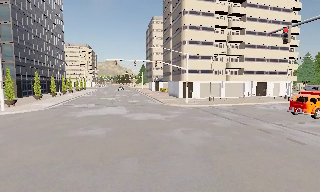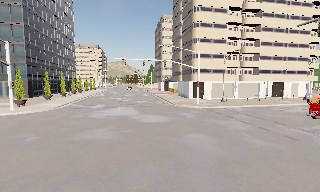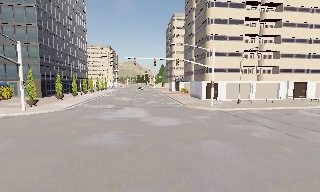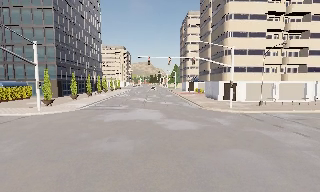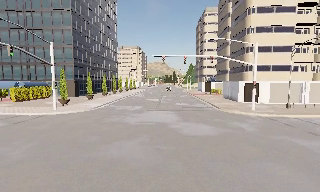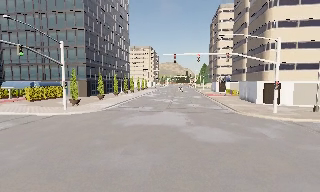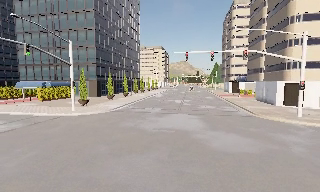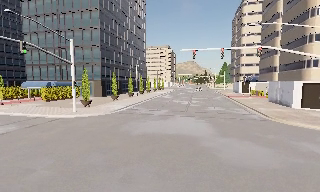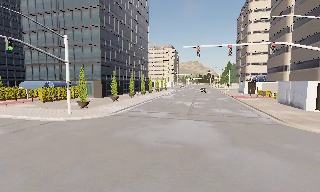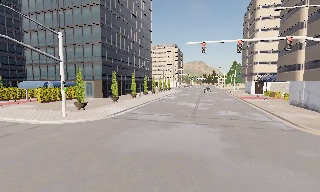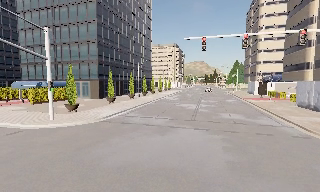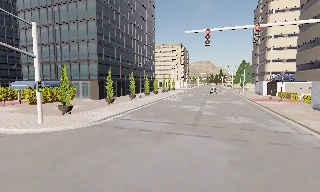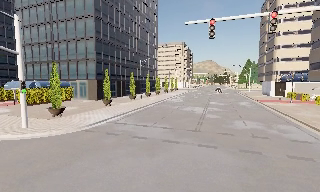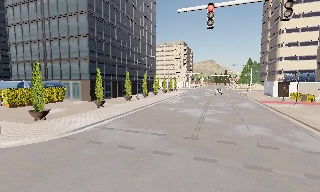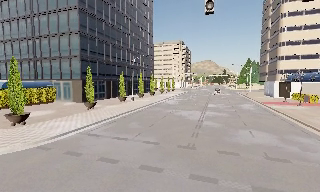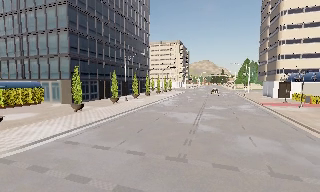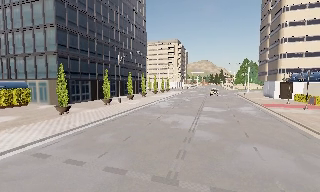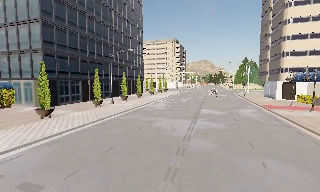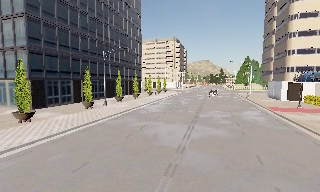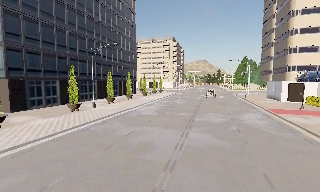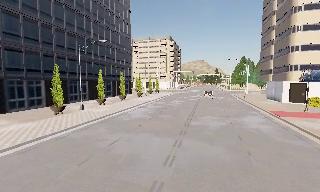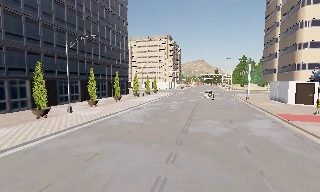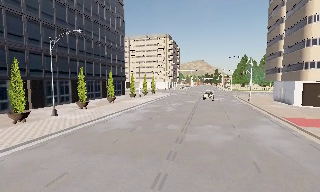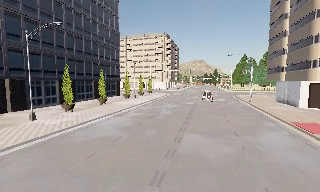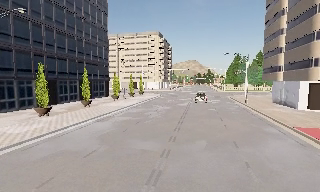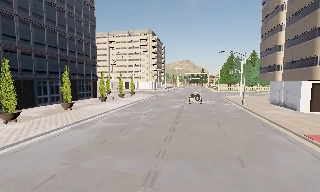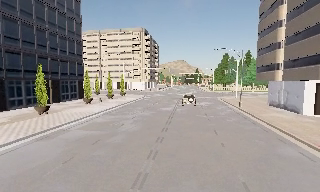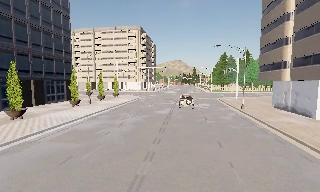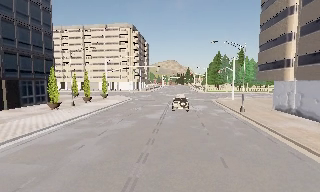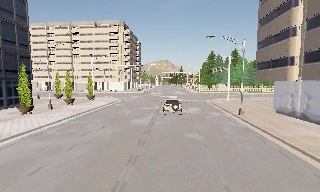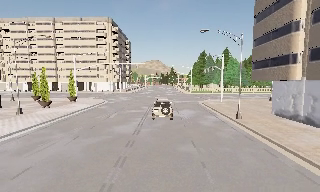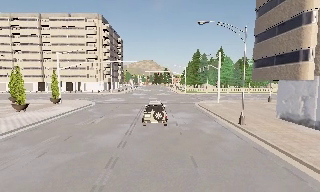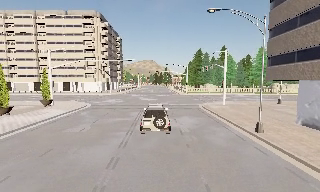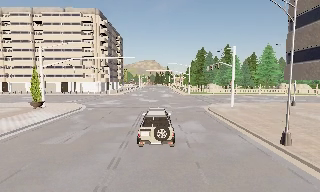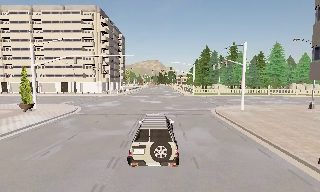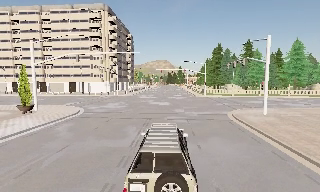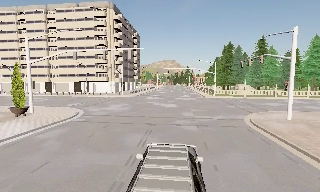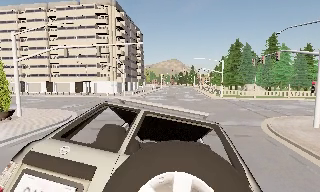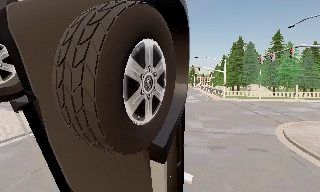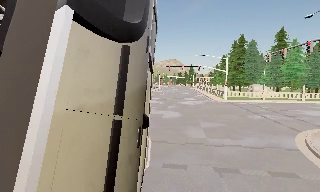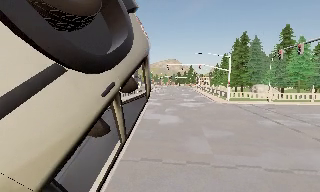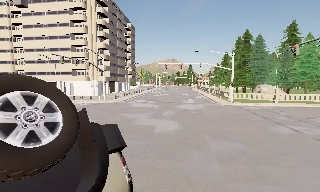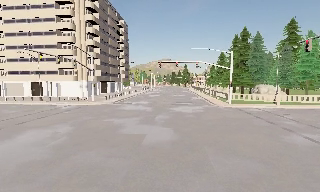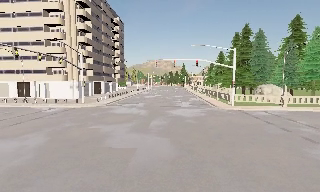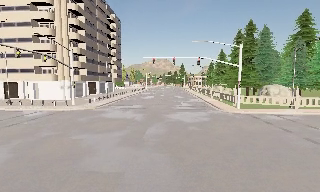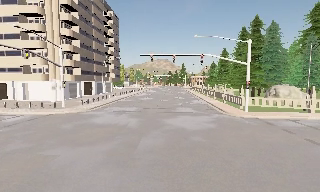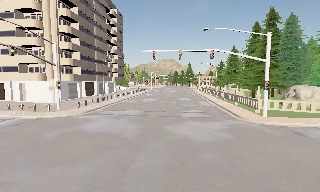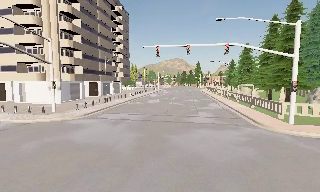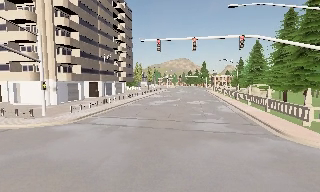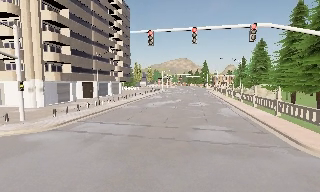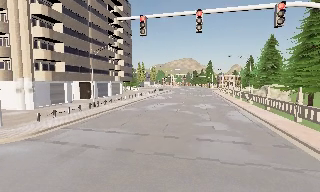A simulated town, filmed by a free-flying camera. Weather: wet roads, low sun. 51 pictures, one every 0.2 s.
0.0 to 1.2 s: The scene slides to the right, as the camera pans about 25 degrees to its left. It travels forward, about 6 m, so what stands in front looms larger.
1.2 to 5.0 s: The camera travels forward, about 30 m, so what stands in front looms larger.
5.0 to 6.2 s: The camera pans to its right, which is clockwise from overhead, by about 15 degrees. It travels forward, about 13 m, so what stands in front looms larger.
6.2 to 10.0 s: The camera pans to its left, which is counterclockwise from overhead, by about 15 degrees. It travels forward, about 40 m, so what stands in front looms larger.
The film runs forward here.
